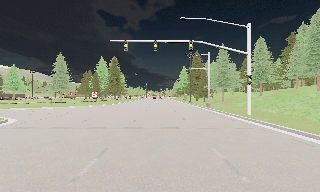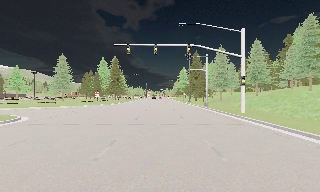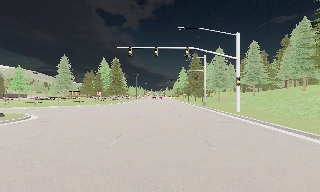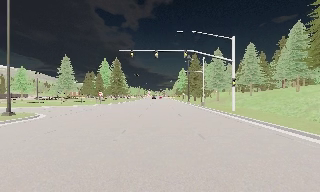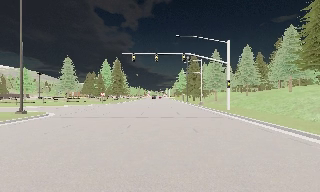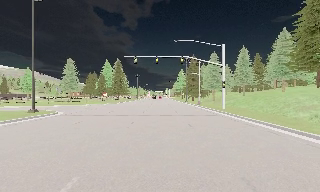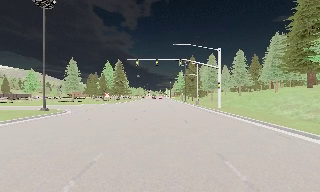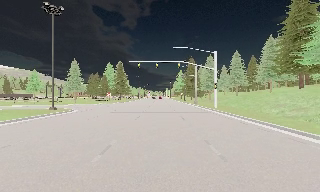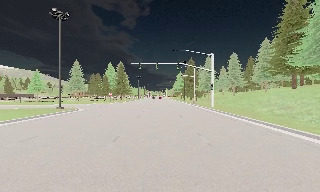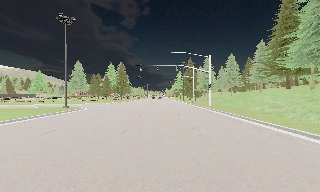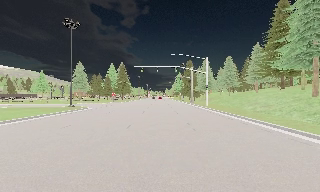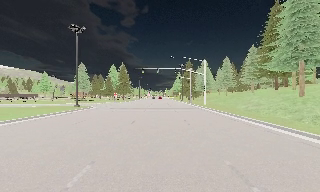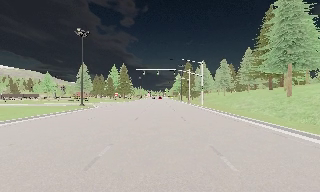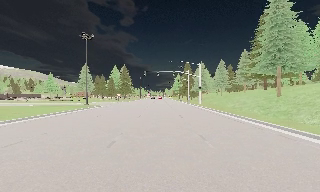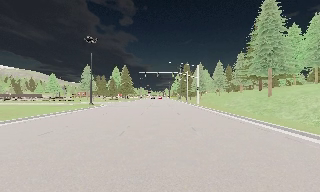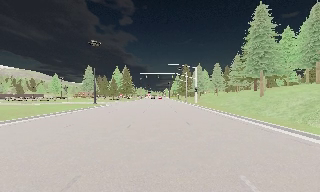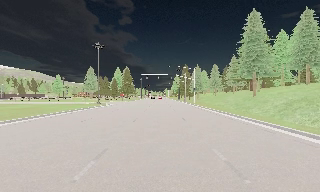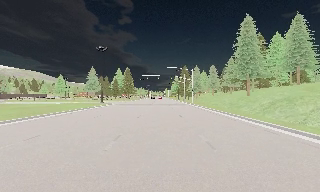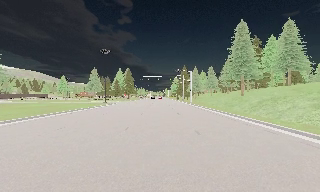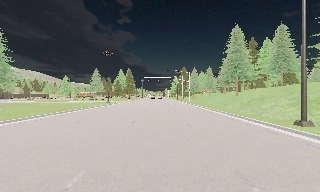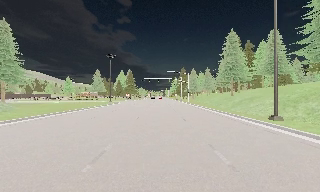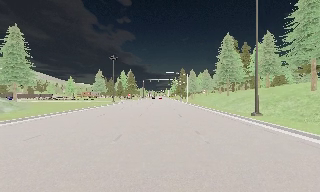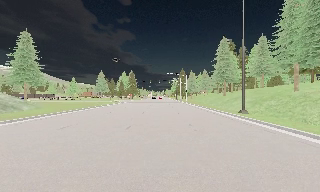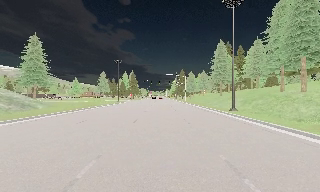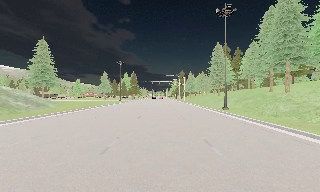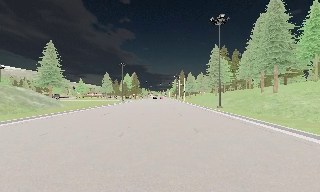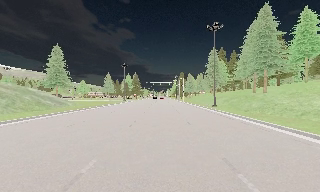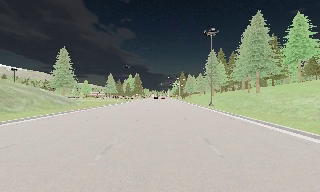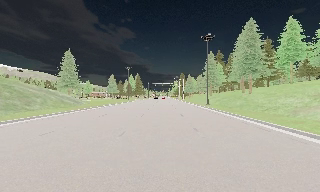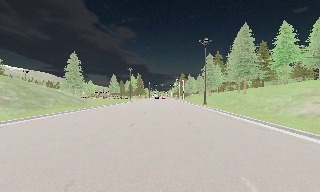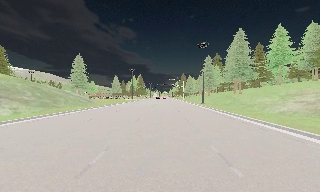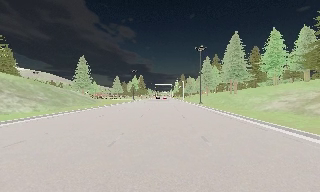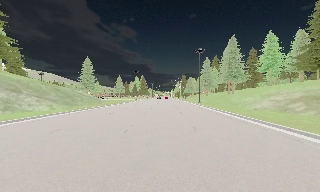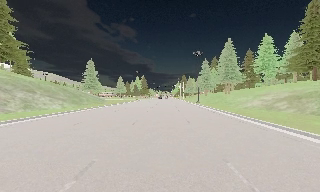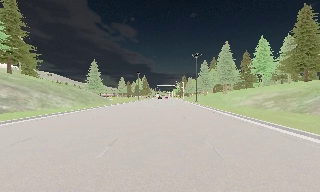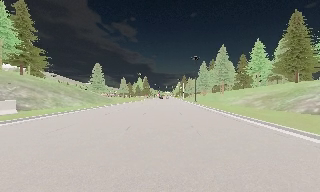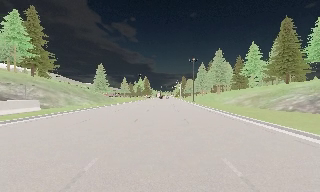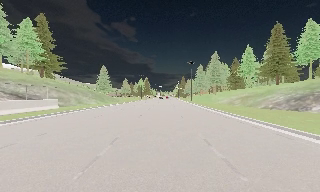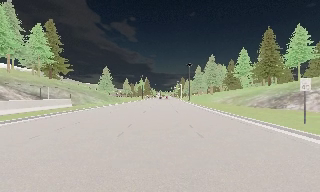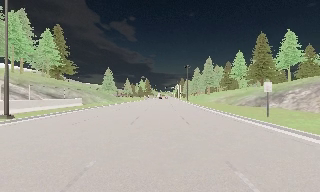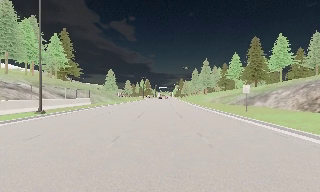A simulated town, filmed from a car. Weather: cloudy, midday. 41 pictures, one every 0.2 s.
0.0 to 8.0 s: The camera travels backward, about 75 m, so what stands in front gets smaller. It gains speed.
The film runs backward here.
